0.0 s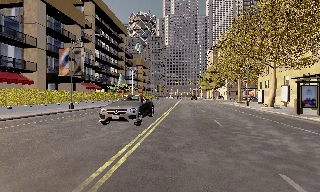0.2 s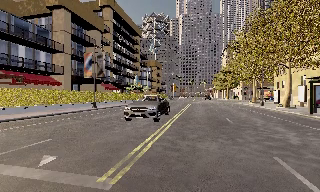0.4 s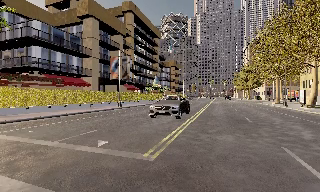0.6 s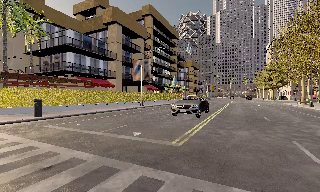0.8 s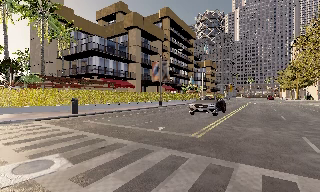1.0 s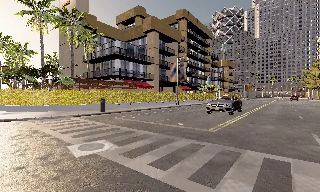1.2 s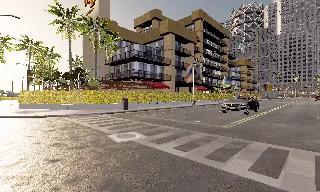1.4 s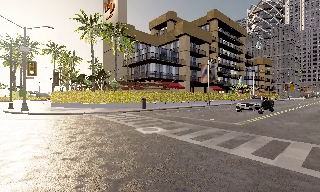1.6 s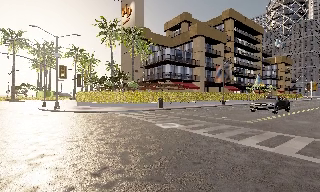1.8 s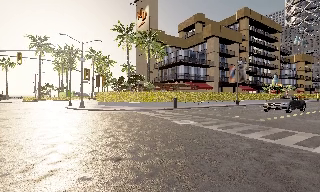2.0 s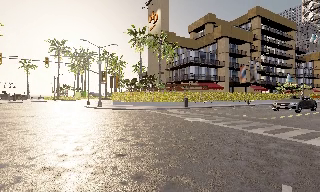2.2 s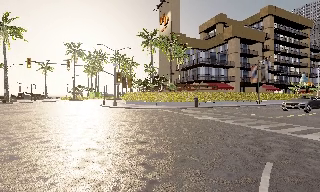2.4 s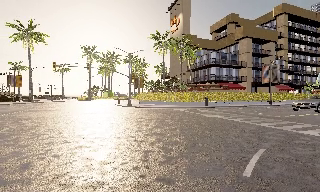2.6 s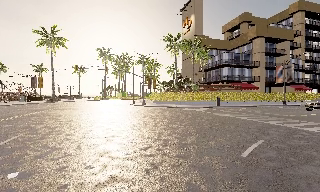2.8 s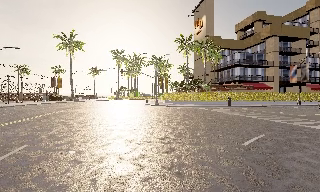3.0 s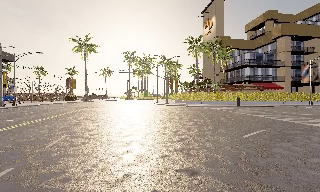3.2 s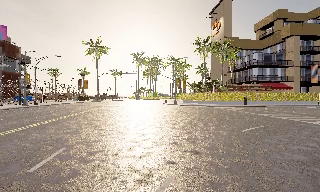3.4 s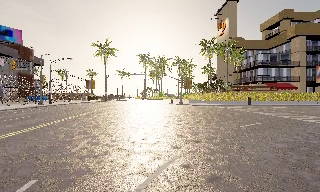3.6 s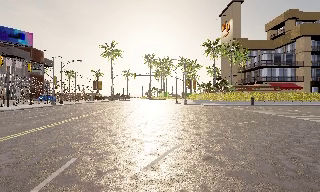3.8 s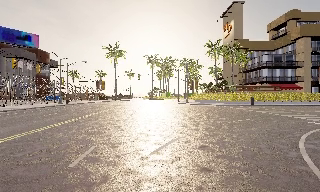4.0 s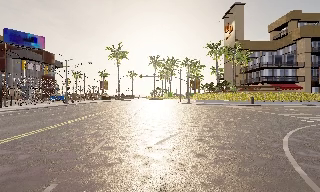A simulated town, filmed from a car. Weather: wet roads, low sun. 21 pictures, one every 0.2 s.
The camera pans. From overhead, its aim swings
counterclockwise.
The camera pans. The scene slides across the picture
to the right.
0.0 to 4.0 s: The camera pans to its left, which is counterclockwise from overhead, by about 80 degrees. It travels backward, about 20 m.
The film runs backward here.
